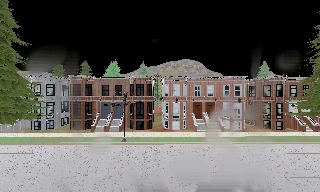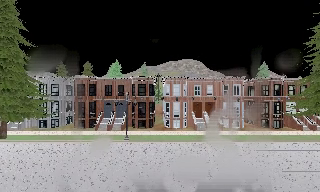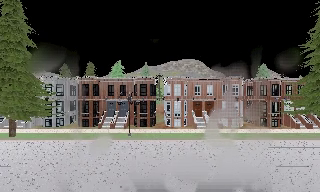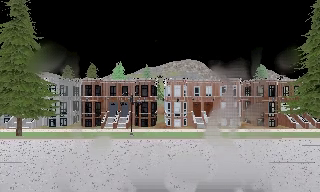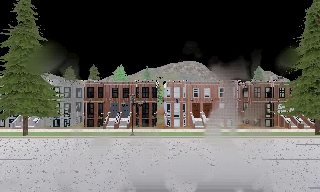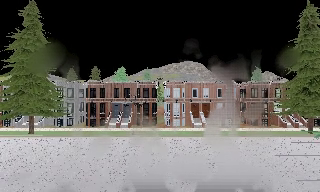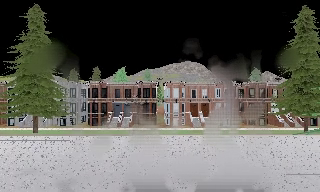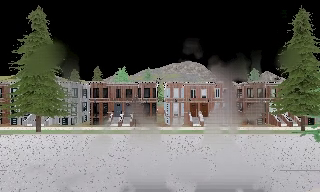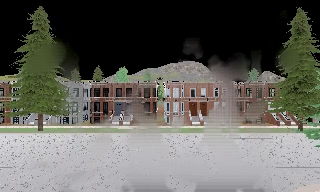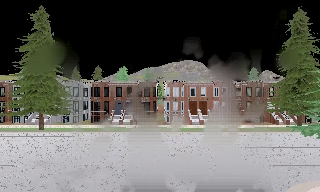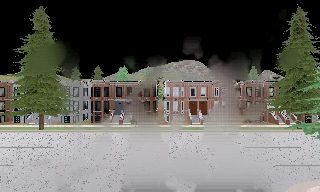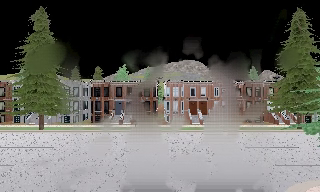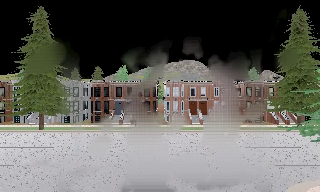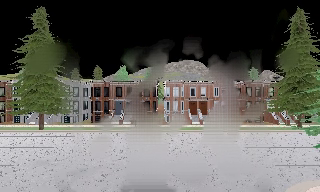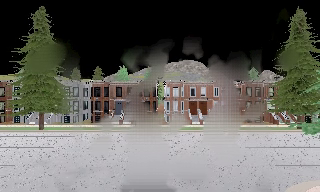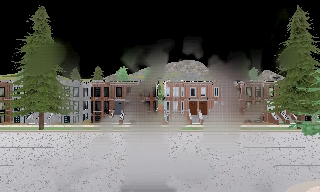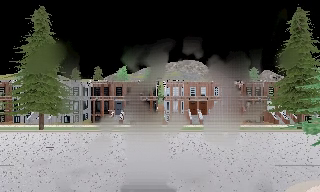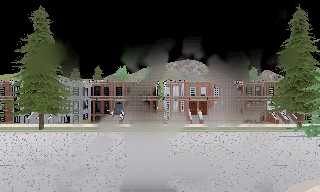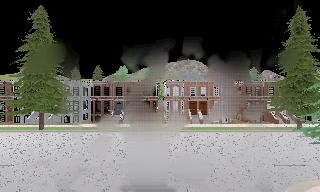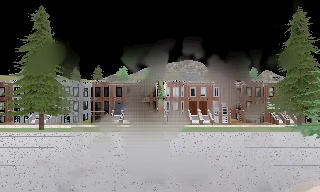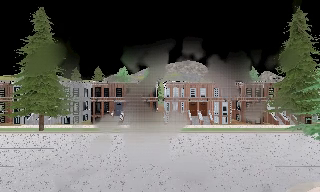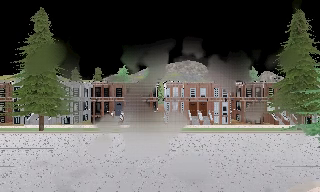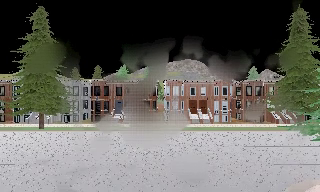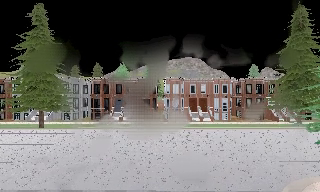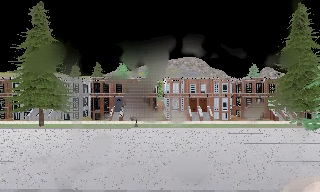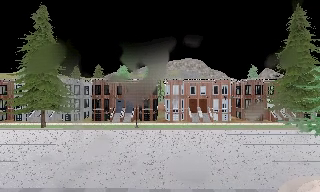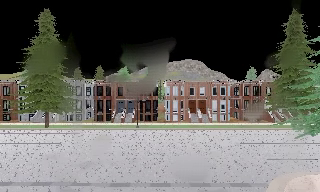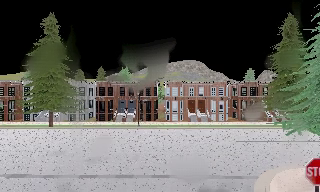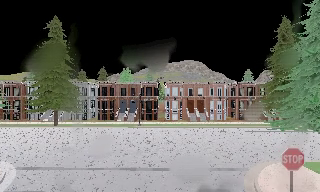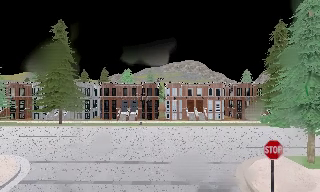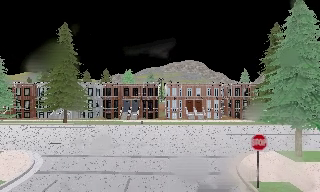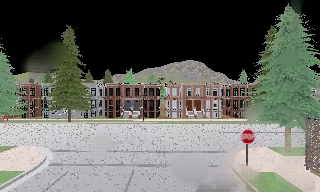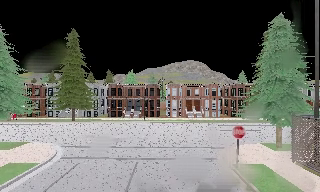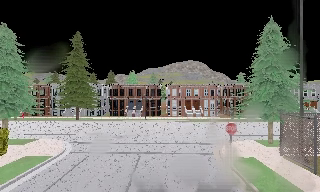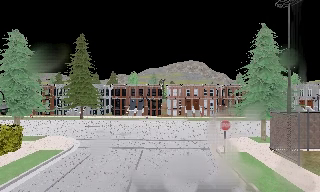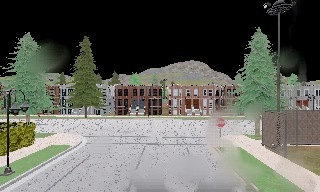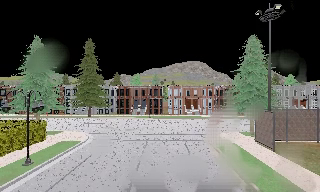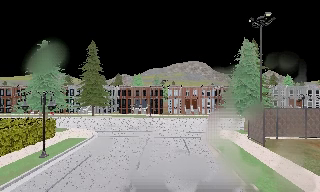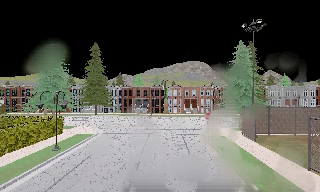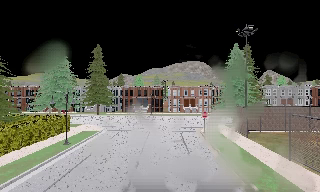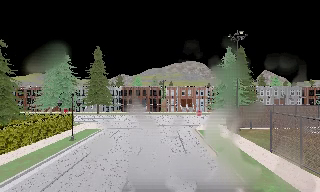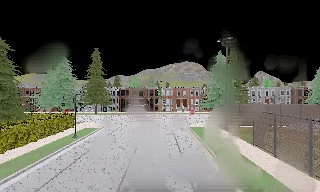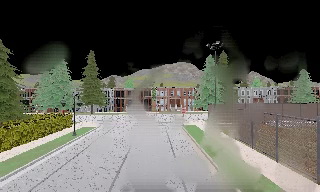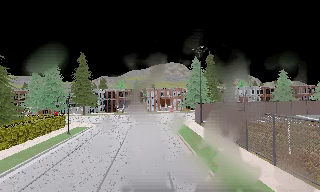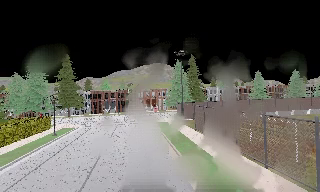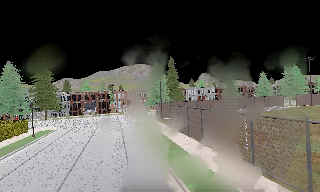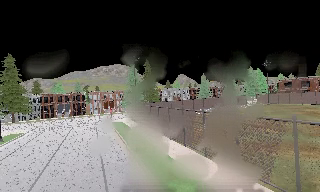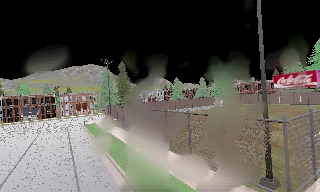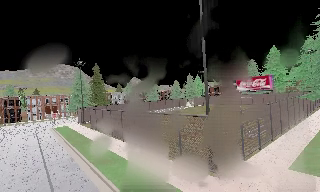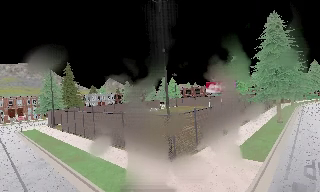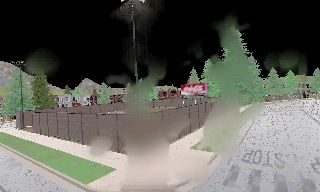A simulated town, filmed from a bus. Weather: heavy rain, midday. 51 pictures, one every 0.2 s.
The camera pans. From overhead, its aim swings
clockwise.
The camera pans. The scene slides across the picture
to the left.
0.0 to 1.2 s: The camera travels backward, about 4.5 m, so what stands in front gets smaller.
1.2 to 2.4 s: The camera travels backward, about 1 m, so what stands in front gets smaller. It loses speed.
2.4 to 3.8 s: The camera keeps its place and its aim.
3.8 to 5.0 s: The camera shifts only a little, or ends up much as it began.
5.0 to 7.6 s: The camera travels backward, about 14 m, so what stands in front gets smaller.
7.6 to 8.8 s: The camera pans to its right, which is clockwise from overhead, by about 10 degrees. It travels backward, about 9 m, so what stands in front gets smaller.
8.8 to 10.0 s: The scene slides to the left, as the camera pans about 45 degrees to its right. It travels backward and to its right, about 10 m.
The film runs backward here.
